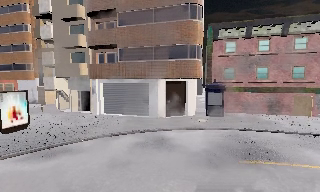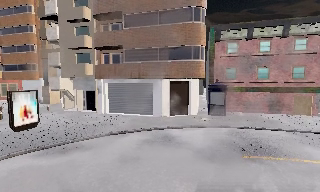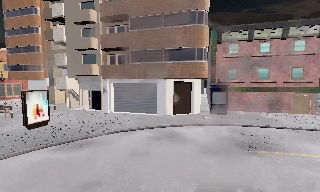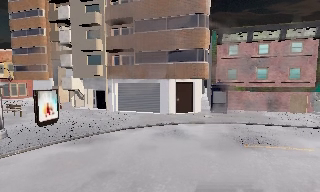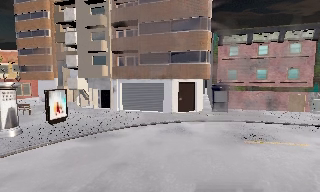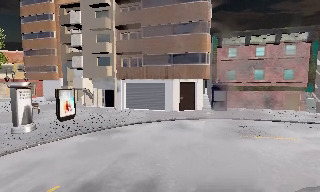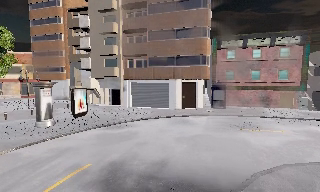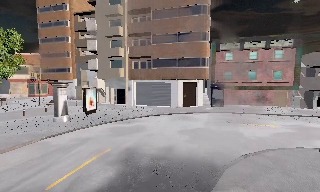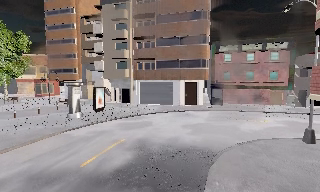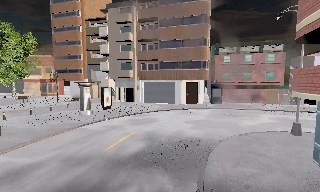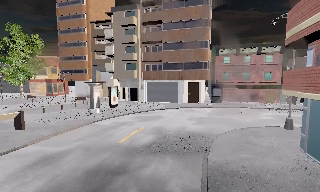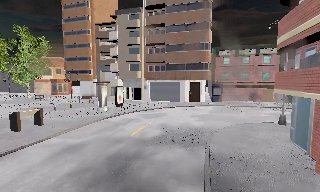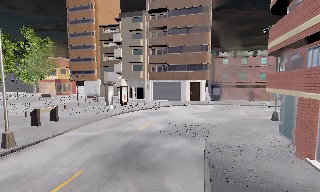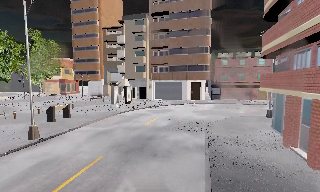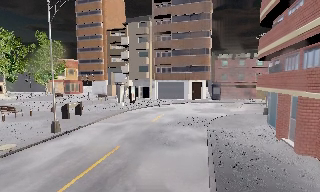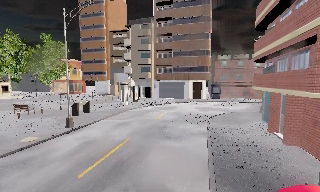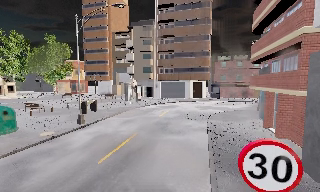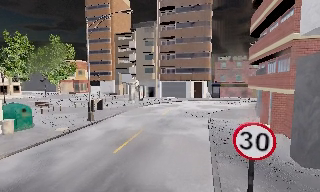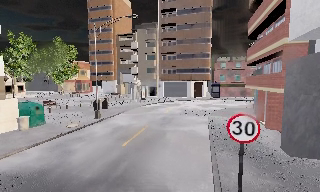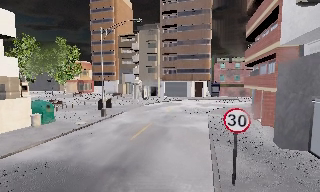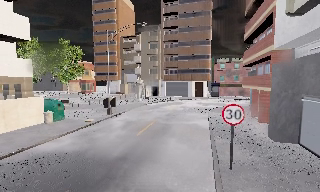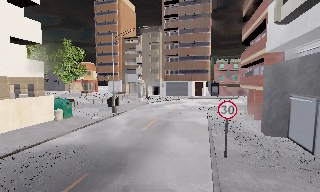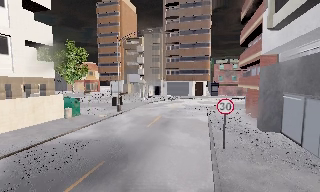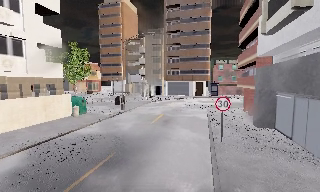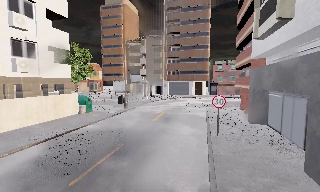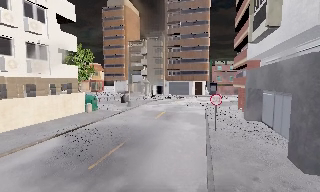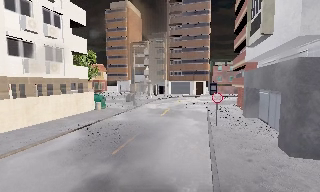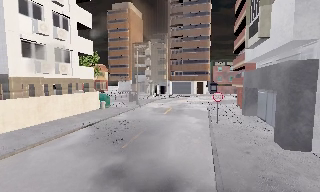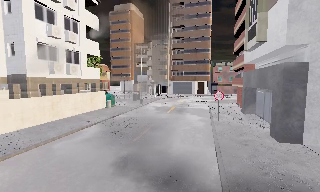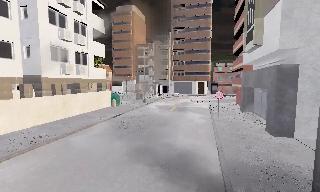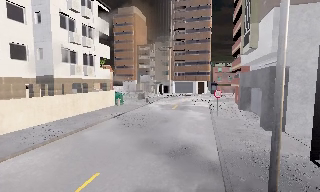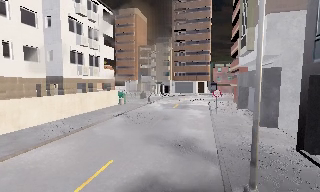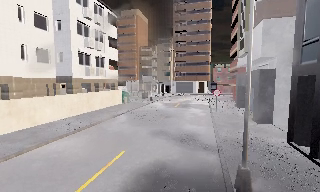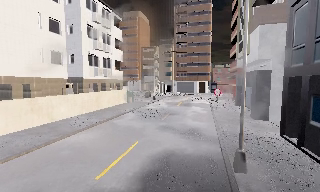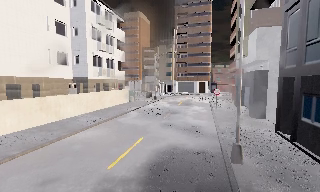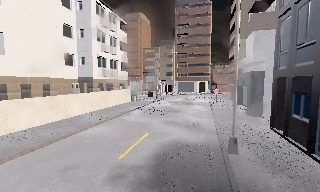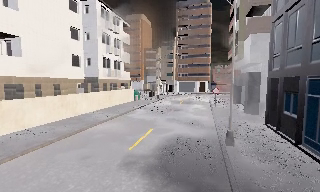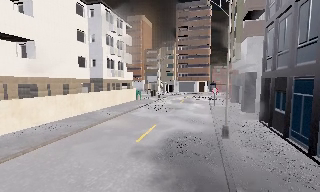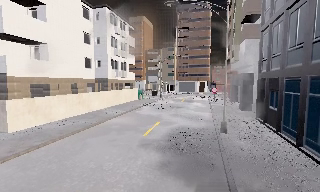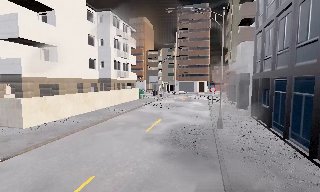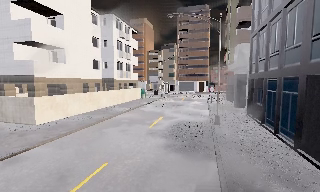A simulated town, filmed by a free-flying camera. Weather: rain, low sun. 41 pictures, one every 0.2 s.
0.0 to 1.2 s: The camera travels backward and to its left, about 4.5 m, so what stands in front gets smaller. It gains speed.
1.2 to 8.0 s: The camera travels backward, about 35 m, so what stands in front gets smaller.
The film runs backward here.
